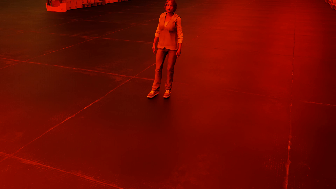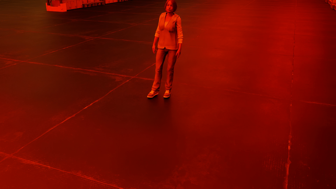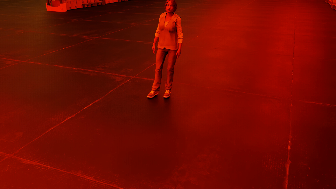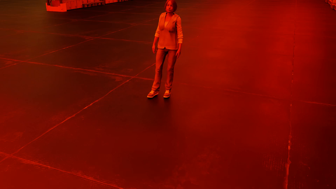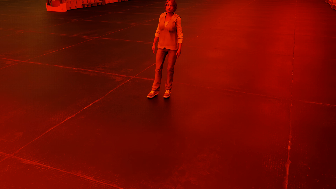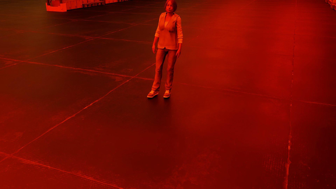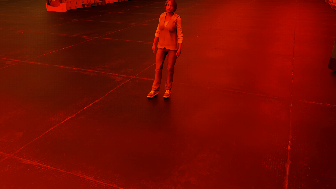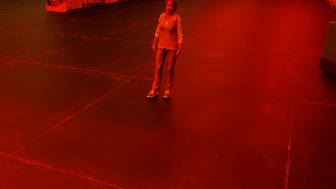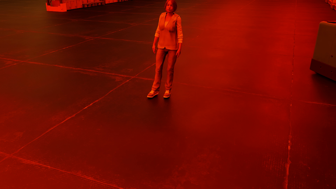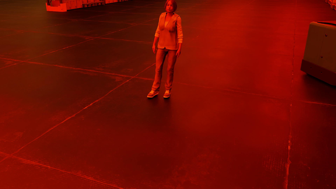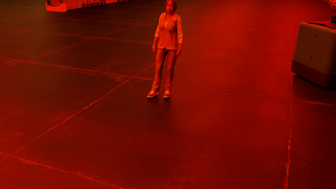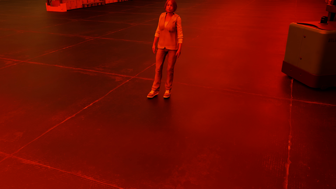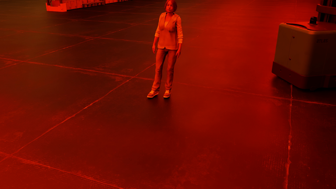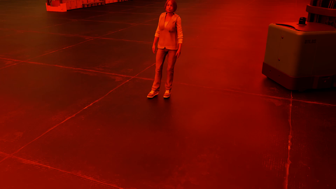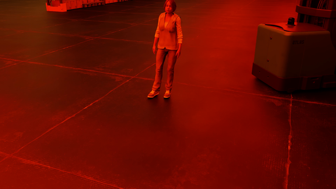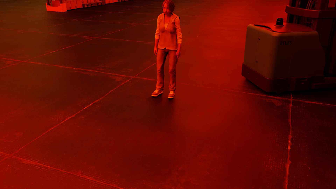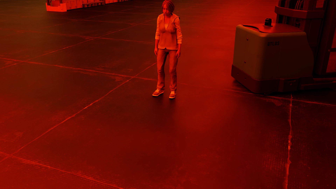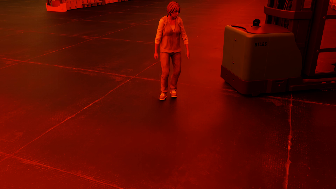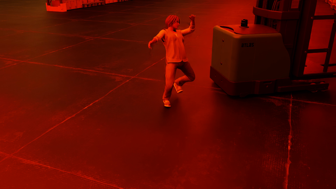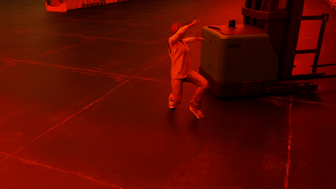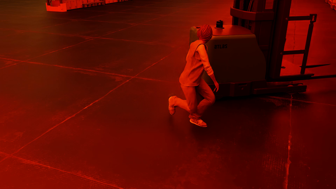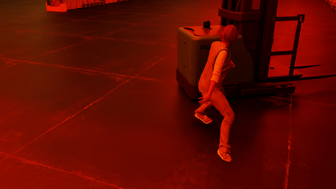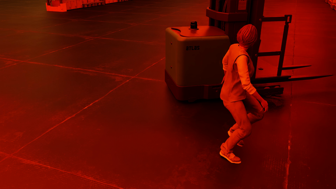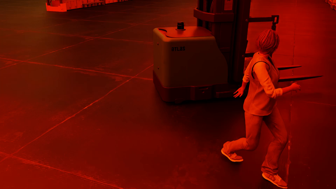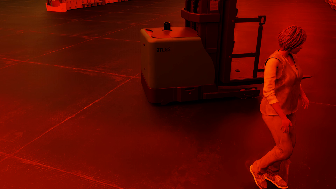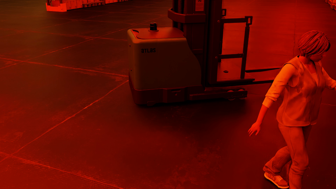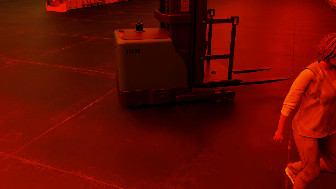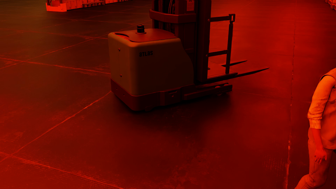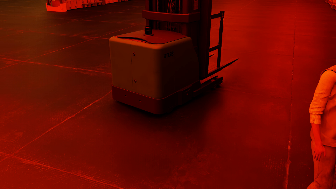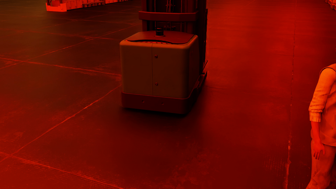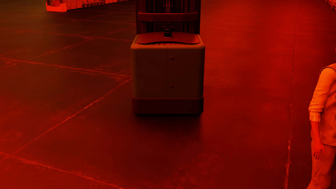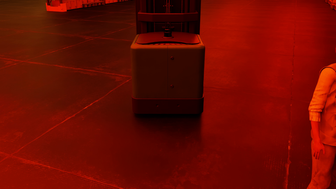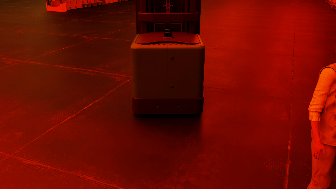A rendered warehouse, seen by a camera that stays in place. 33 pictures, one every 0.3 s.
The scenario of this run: Near miss between a forklift and a person.
